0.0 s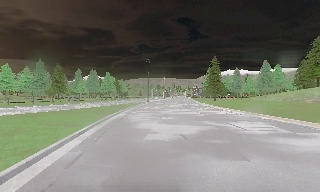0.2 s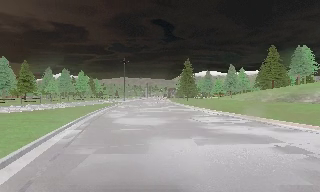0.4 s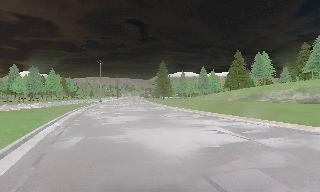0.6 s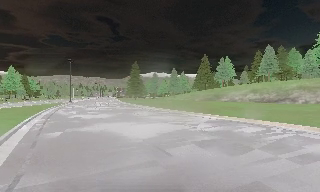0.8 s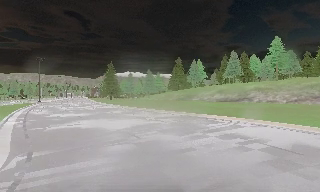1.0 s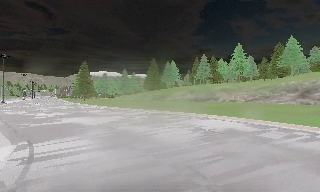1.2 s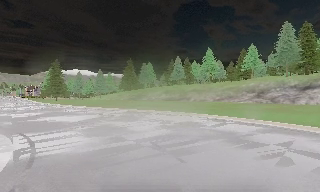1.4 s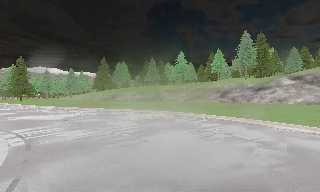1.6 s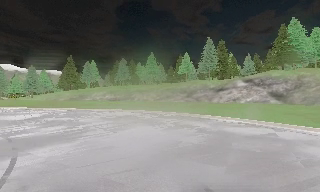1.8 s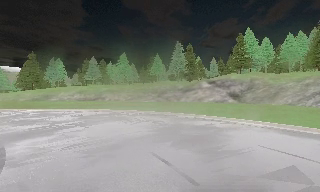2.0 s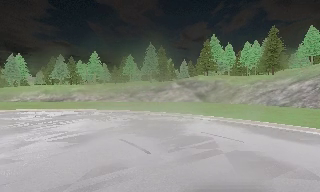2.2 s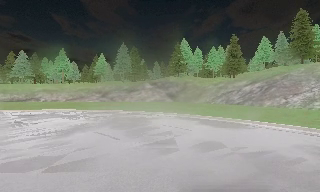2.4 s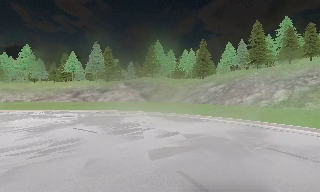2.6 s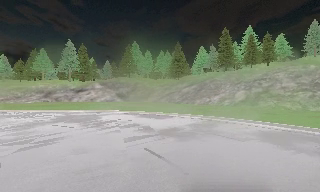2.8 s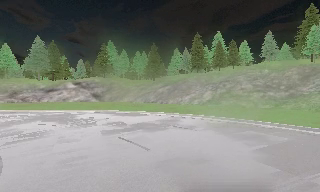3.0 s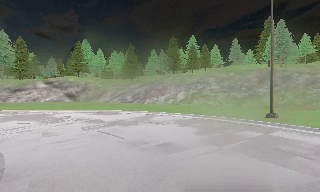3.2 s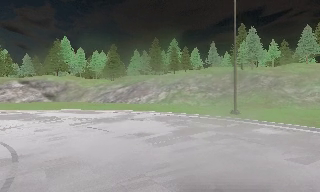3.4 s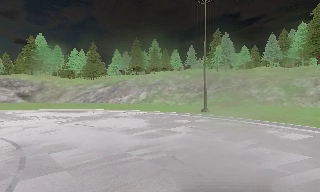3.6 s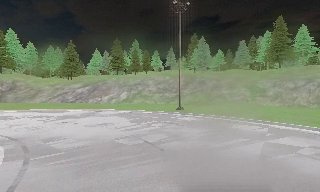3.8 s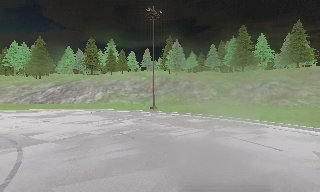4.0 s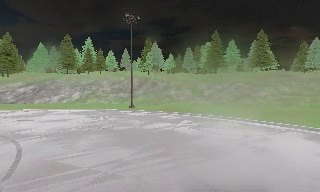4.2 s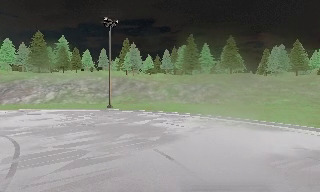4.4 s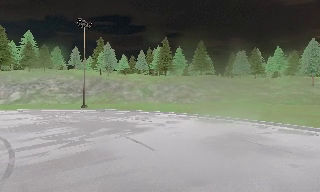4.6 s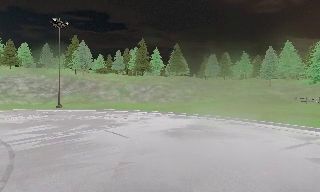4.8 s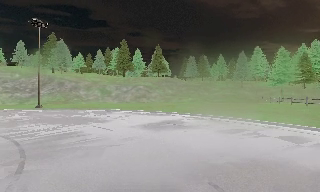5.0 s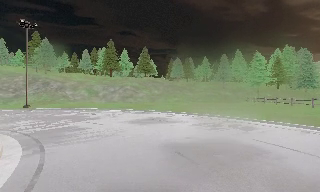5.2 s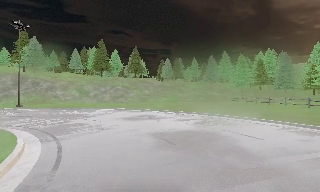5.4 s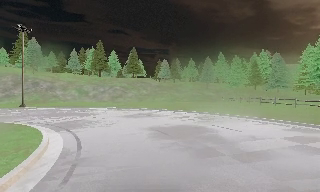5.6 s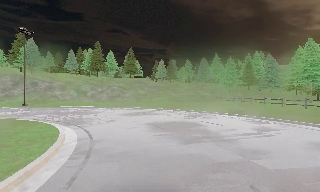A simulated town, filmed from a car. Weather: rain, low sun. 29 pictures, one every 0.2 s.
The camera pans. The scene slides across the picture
to the left.
The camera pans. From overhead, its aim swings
clockwise.
0.0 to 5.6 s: The camera swings to its right by about 210 degrees, and the scene slides to the left. It travels backward, about 50 m.
The film runs backward here.
